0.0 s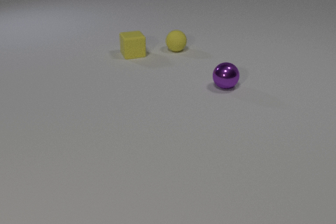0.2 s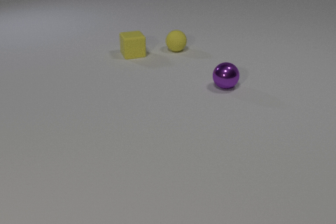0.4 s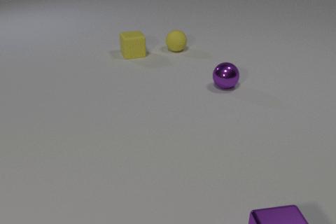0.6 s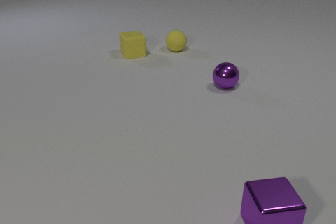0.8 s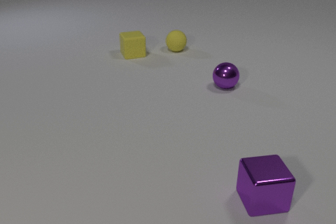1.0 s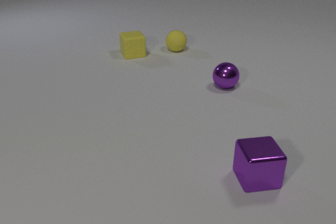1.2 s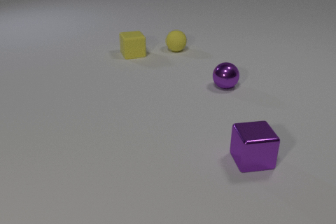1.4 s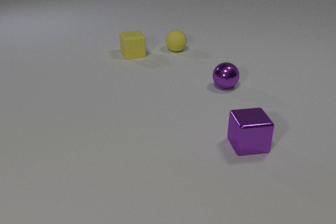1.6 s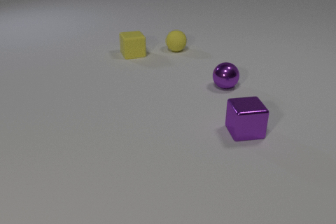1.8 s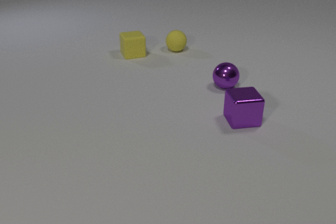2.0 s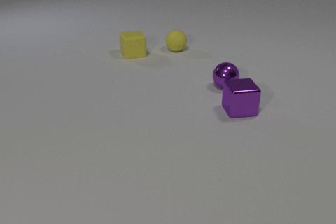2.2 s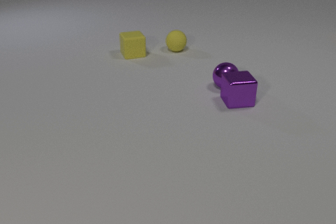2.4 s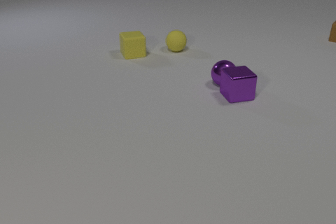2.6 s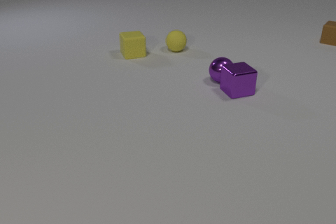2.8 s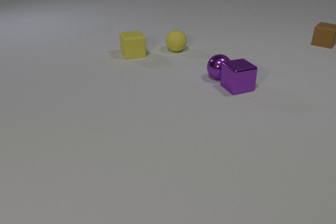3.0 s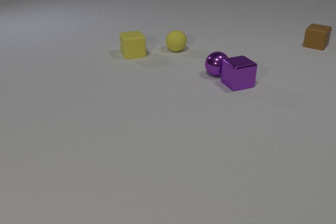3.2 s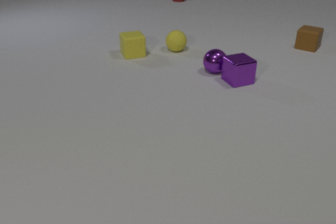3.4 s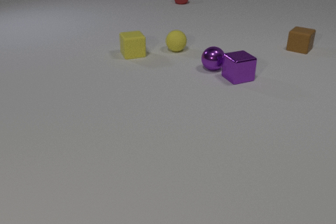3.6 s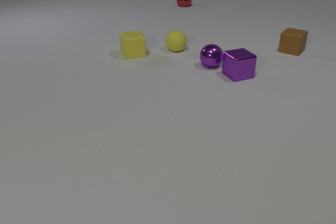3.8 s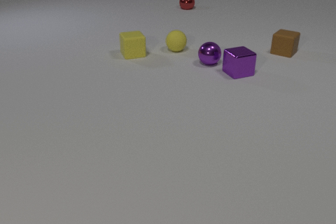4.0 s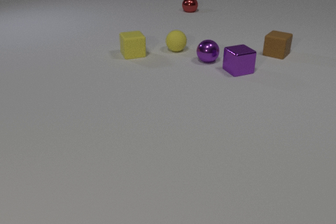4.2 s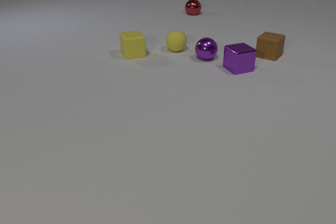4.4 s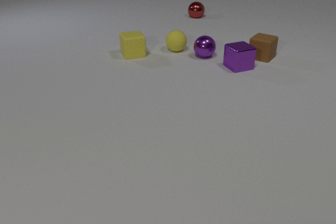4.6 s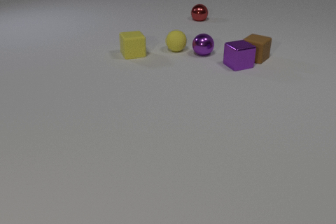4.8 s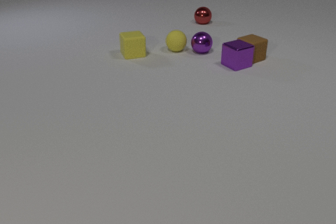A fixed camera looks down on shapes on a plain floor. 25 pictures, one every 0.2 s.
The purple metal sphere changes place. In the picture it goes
away from the camera.
The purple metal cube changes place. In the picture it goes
away from the camera.
0.0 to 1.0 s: The purple metal cube comes in at the bottom edge, slides away from the camera.
1.0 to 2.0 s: The purple metal cube slides away from the camera.
2.0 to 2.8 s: The purple metal cube slides away from the camera. The purple metal sphere rolls away from the camera. The brown rubber cube comes in at the right edge, slides toward the camera and to the left. The purple metal cube and the purple metal sphere collide.
2.8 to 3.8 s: The purple metal cube slides away from the camera. The purple metal sphere rolls away from the camera. The brown rubber cube slides toward the camera and to the left. The red metal sphere comes in at the top edge, rolls toward the camera.
3.8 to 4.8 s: The purple metal cube slides away from the camera. The purple metal sphere rolls away from the camera. The brown rubber cube slides to the left and toward the camera, spins clockwise seen from above by about 15 degrees, its near face sliding to the left. The red metal sphere rolls toward the camera. The purple metal cube and the brown rubber cube collide.
How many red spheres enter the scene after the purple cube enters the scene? 1.
How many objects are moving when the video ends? 4.
What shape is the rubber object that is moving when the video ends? cube.
